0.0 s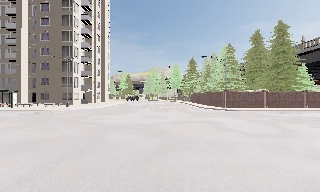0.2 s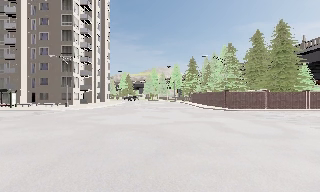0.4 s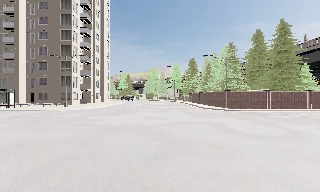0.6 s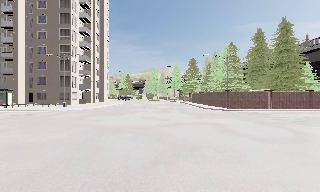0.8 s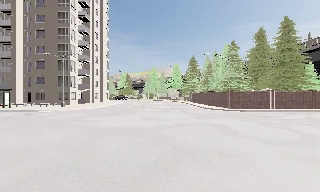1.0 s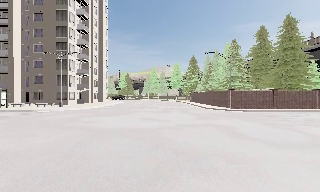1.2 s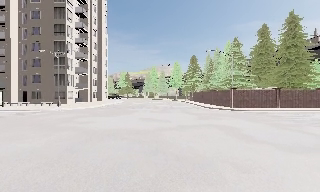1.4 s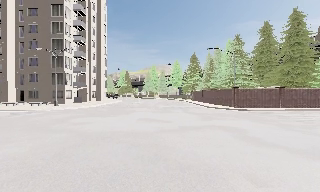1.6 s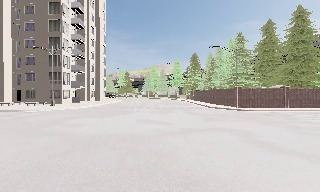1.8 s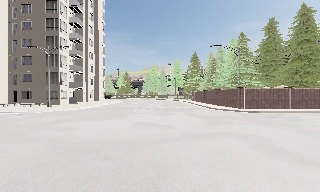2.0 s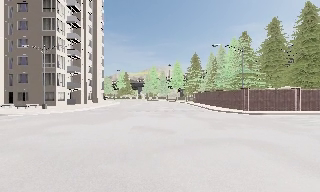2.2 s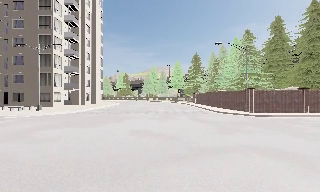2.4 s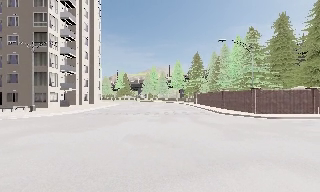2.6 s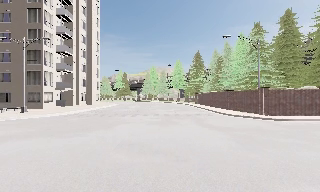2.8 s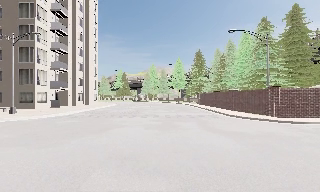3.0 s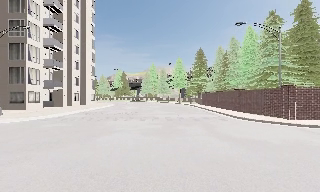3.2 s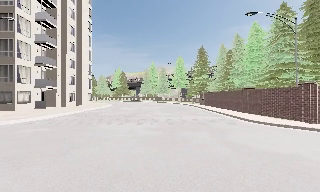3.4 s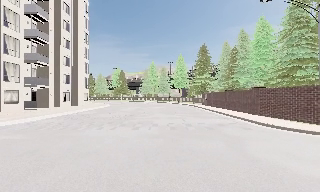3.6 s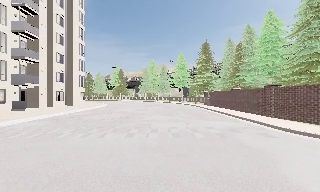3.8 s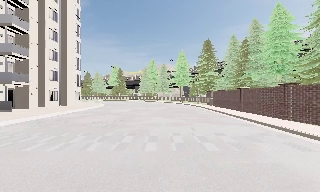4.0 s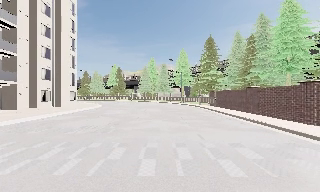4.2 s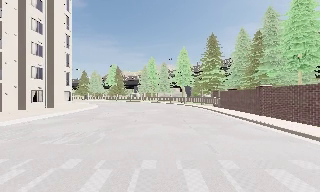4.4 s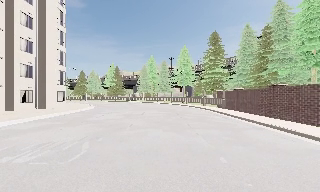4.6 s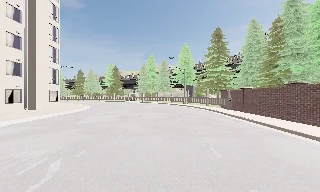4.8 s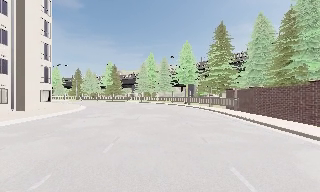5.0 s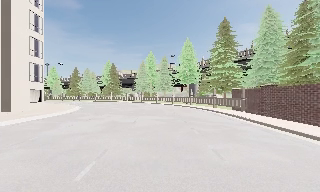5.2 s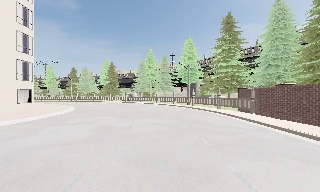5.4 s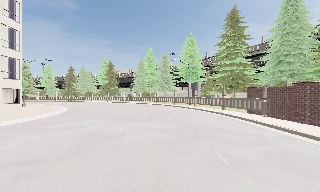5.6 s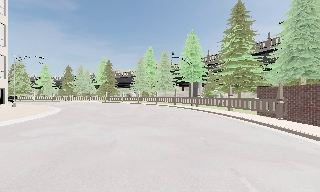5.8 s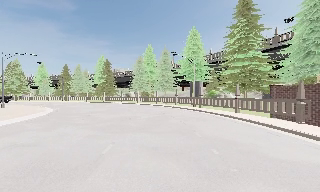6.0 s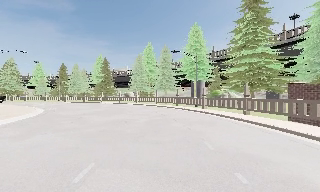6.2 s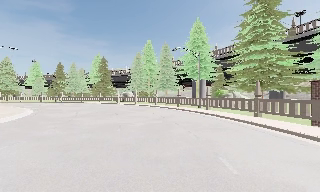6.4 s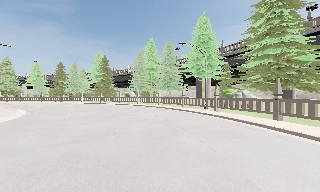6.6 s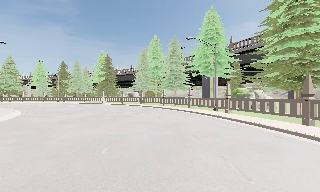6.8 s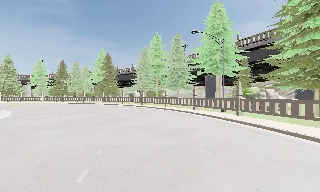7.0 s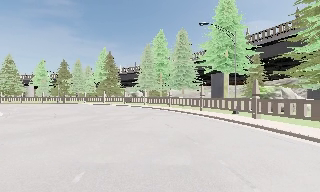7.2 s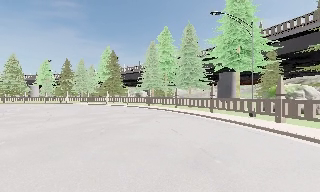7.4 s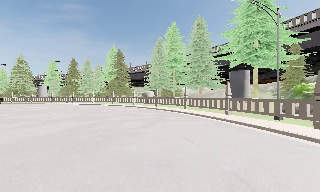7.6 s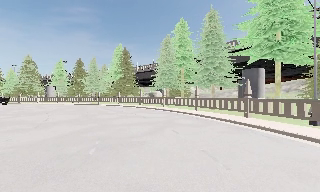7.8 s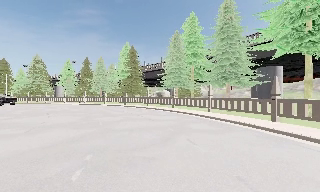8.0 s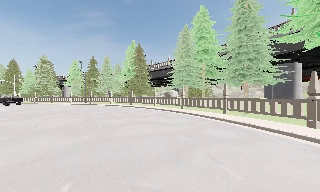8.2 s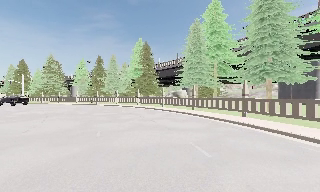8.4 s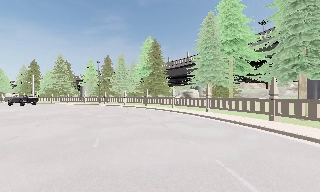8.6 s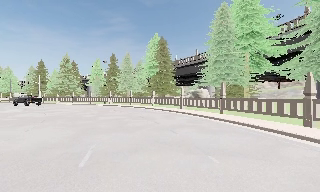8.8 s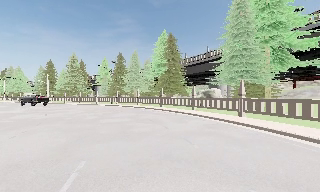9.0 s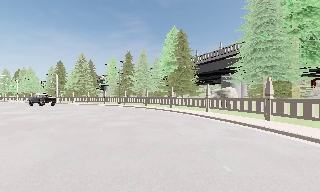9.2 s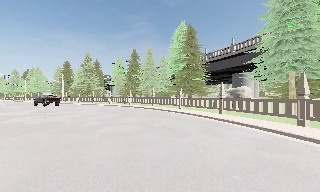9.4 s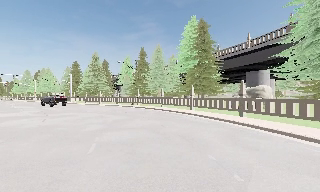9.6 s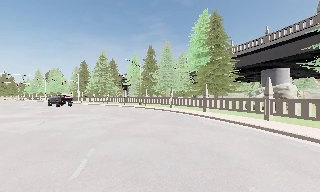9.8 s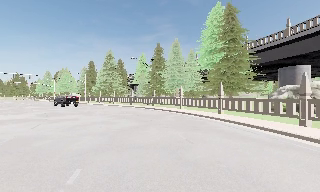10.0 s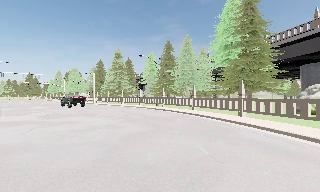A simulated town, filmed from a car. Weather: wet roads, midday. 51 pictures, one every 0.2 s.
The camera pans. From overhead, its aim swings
counterclockwise.
The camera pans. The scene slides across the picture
to the right.
0.0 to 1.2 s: The camera travels forward, about 2 m, so what stands in front looms larger. It gains speed.
1.2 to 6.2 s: The camera travels forward, about 35 m, so what stands in front looms larger. It gains speed.
6.2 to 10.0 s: The camera pans to its left, which is counterclockwise from overhead, by about 45 degrees. It travels forward, about 30 m.
The film runs forward here.
